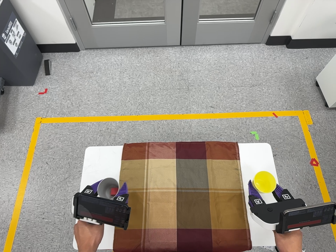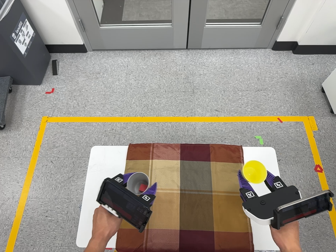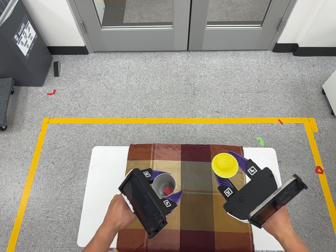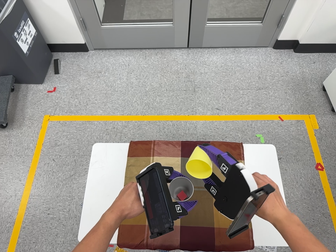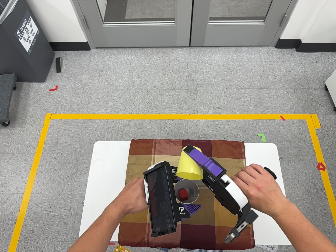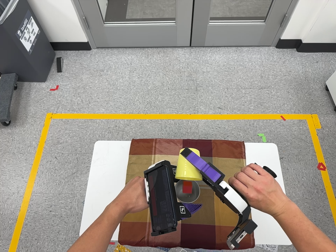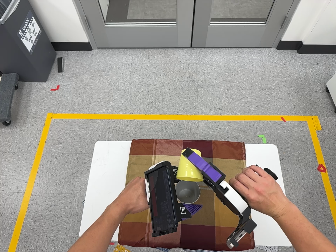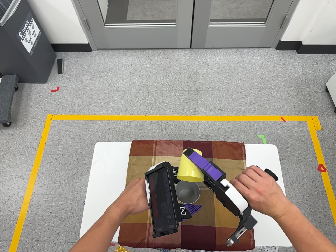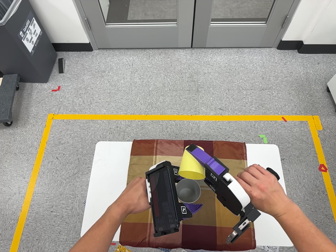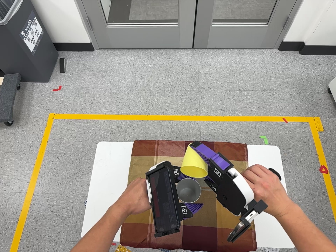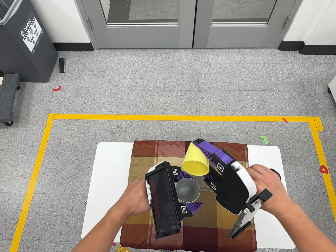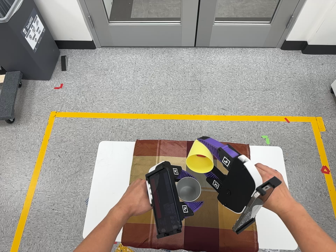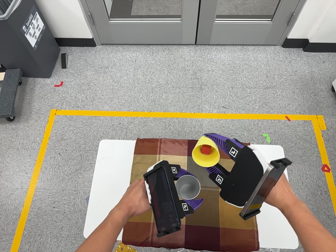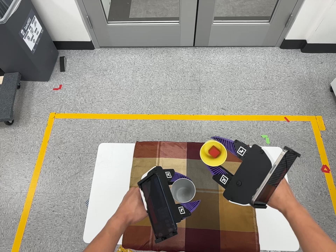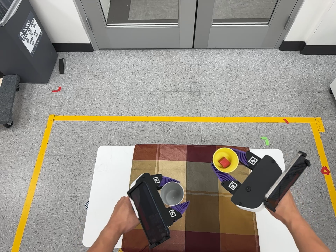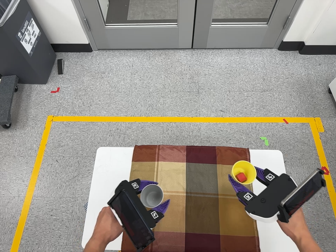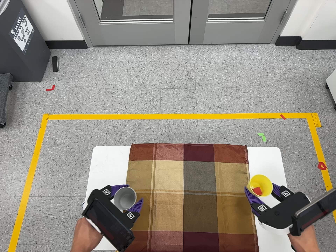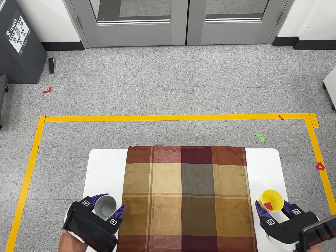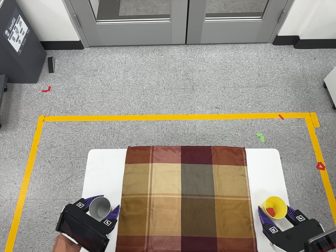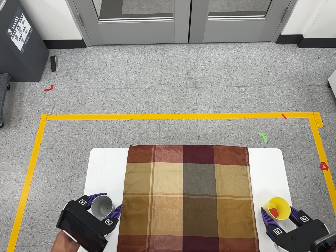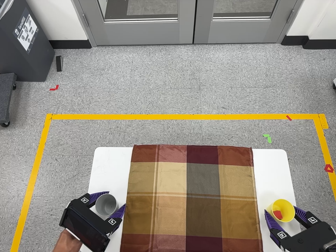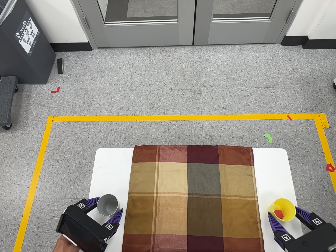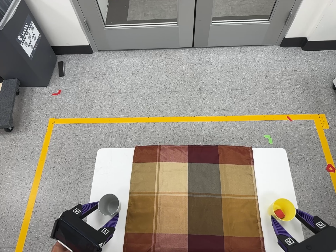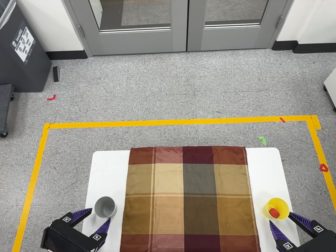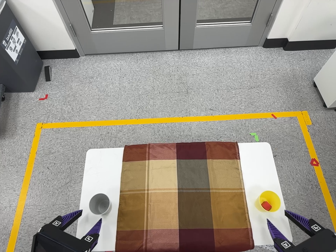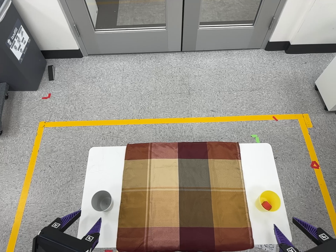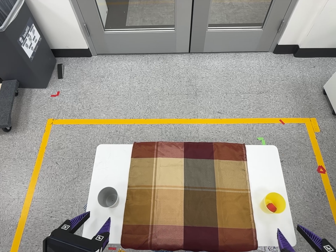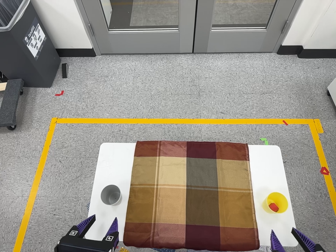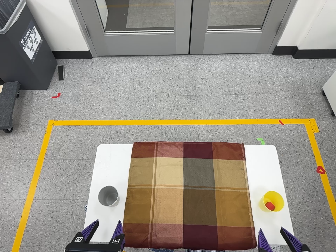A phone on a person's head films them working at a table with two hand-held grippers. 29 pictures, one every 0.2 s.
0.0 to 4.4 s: The camera shifts only a little, or ends up much as it began.
4.4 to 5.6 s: The camera travels backward and toward the bottom of its view, about 8 cm, so what stands in front gets smaller.
The film runs backward here.
